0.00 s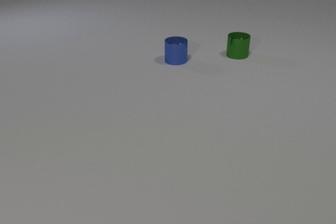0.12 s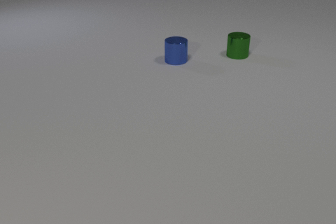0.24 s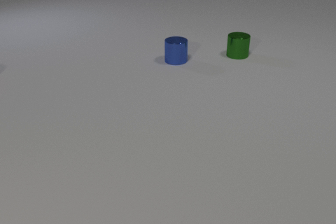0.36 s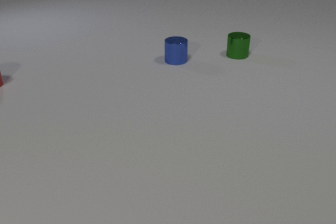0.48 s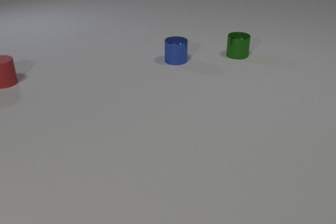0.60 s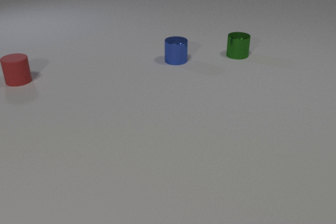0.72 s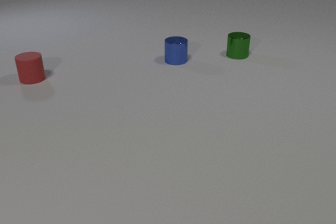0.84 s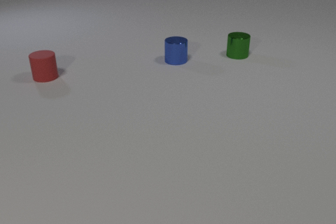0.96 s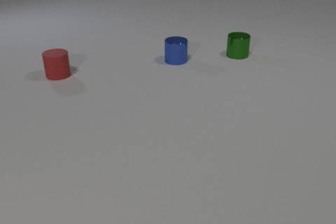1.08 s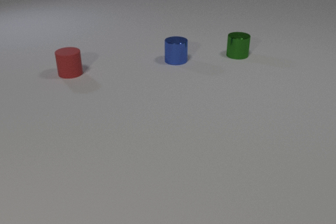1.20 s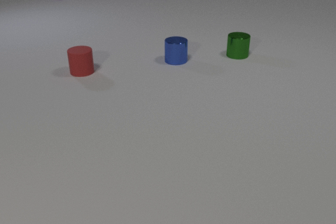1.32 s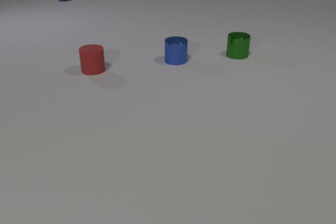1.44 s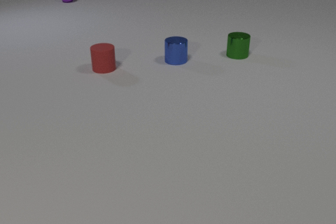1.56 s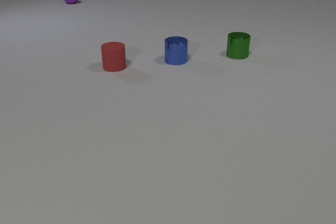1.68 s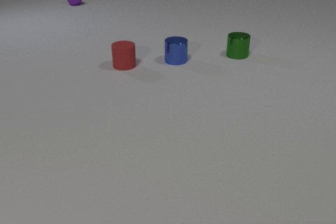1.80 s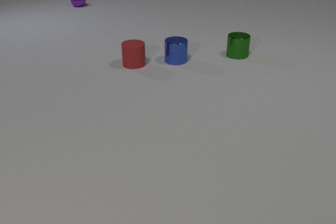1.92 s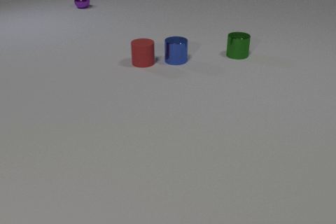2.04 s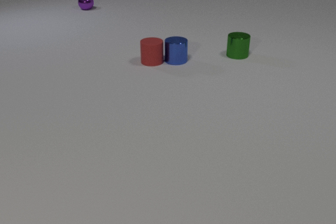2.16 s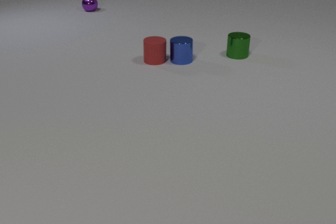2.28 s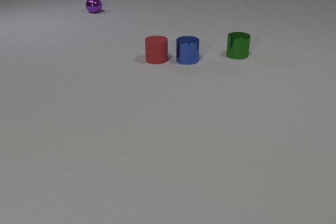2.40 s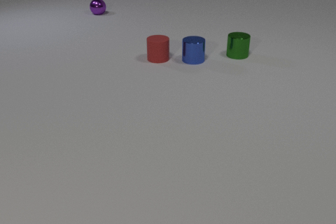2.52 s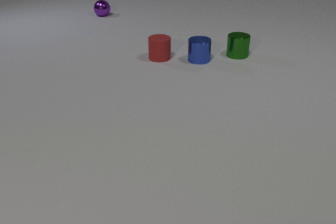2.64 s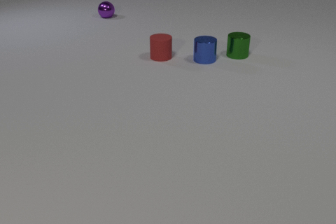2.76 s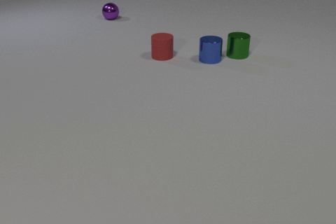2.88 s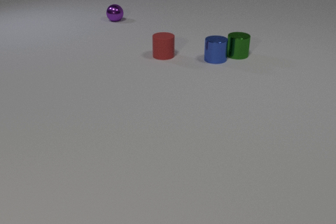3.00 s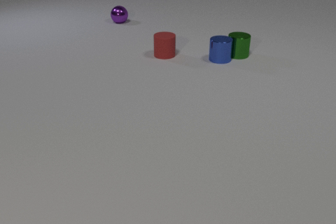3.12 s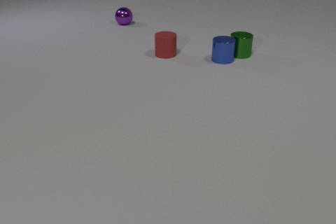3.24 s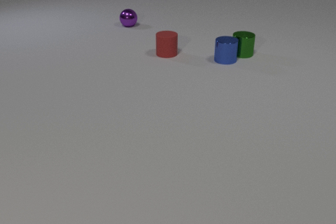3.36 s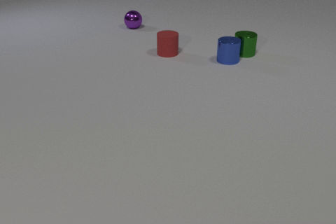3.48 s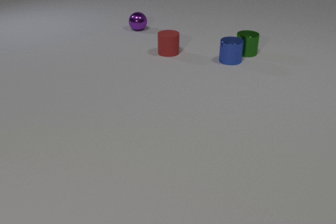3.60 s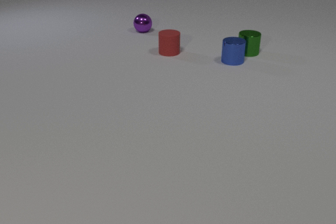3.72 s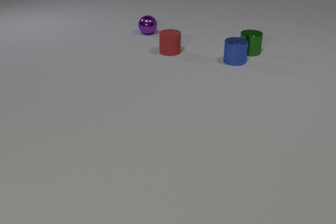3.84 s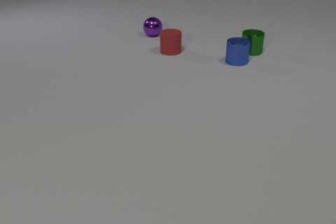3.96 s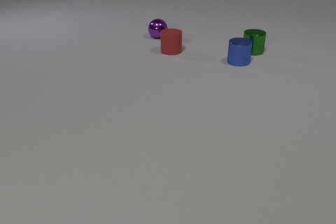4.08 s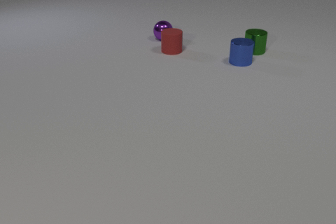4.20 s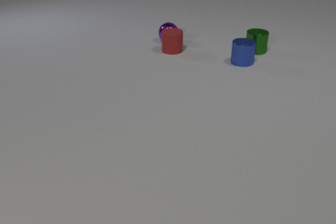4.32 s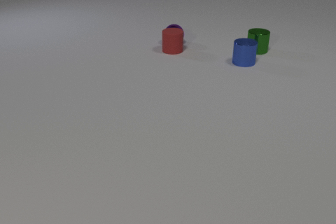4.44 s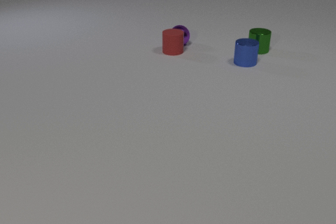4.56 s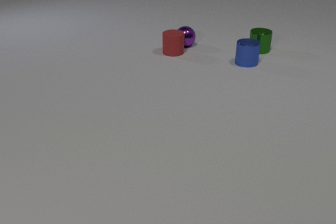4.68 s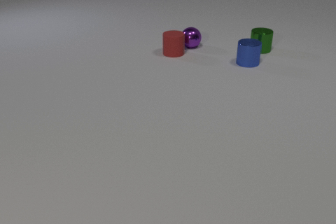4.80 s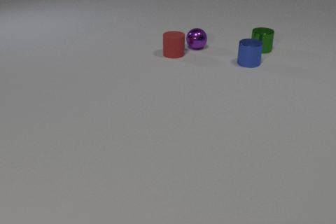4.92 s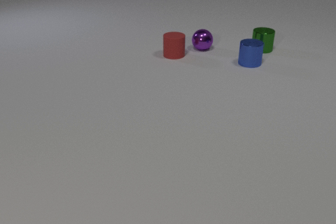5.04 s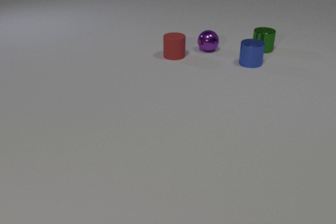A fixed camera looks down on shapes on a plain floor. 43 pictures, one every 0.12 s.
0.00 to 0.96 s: The red rubber cylinder comes in at the left edge, slides to the right.
0.96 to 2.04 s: The red rubber cylinder slides to the right. The purple metal sphere comes in at the top edge, rolls toward the camera and to the right.
2.04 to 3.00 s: The red rubber cylinder slides away from the camera and to the right. The blue metal cylinder slides to the right. The purple metal sphere rolls toward the camera and to the right. The red rubber cylinder and the blue metal cylinder collide. The blue metal cylinder and the green metal cylinder collide.
3.00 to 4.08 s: The red rubber cylinder slides away from the camera and to the right. The blue metal cylinder slides to the right. The purple metal sphere rolls toward the camera and to the right. The green metal cylinder slides to the right and away from the camera.
4.08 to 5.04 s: The red rubber cylinder slides toward the camera. The blue metal cylinder slides to the right. The purple metal sphere rolls to the right and toward the camera. The green metal cylinder slides to the right and away from the camera. The red rubber cylinder and the purple metal sphere collide.
How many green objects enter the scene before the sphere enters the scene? 0.
How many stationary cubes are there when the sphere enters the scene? 0.
What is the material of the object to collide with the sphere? rubber.
